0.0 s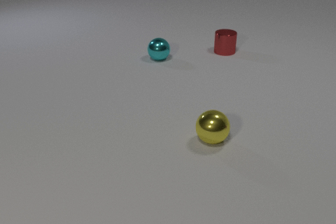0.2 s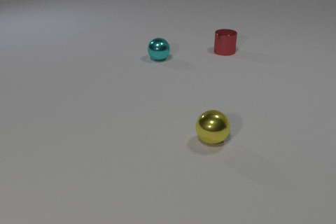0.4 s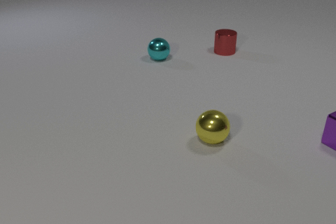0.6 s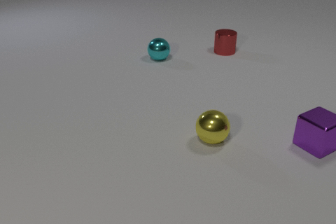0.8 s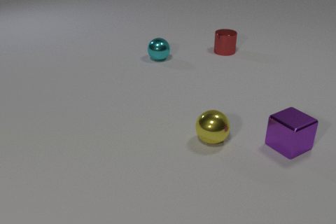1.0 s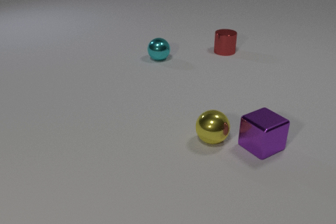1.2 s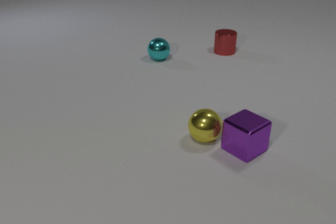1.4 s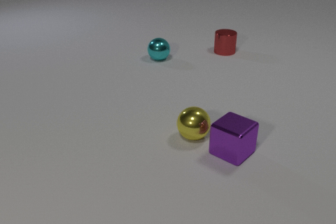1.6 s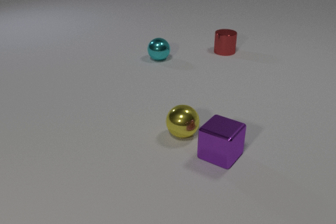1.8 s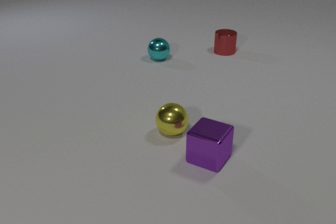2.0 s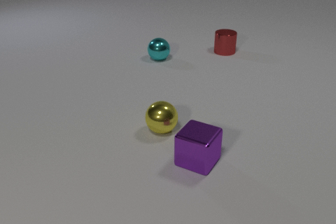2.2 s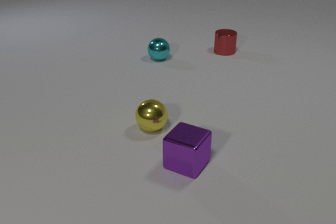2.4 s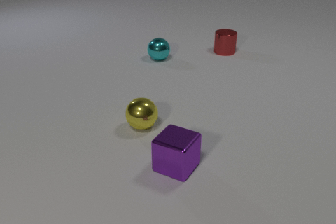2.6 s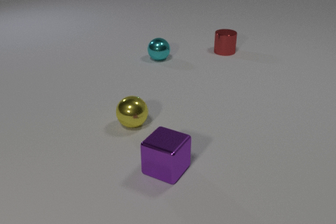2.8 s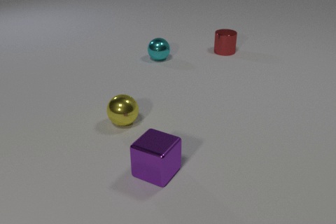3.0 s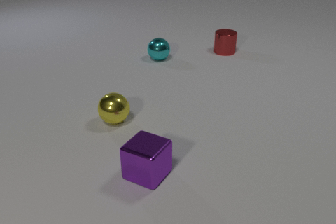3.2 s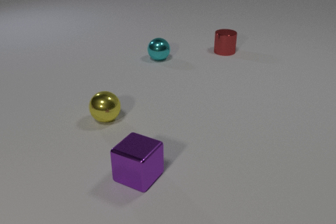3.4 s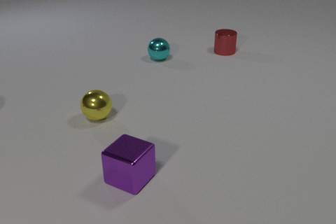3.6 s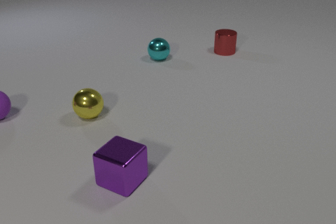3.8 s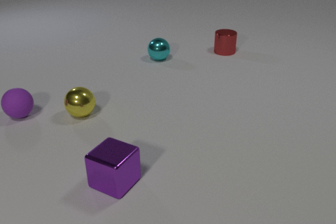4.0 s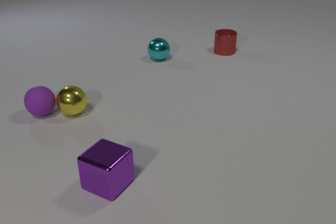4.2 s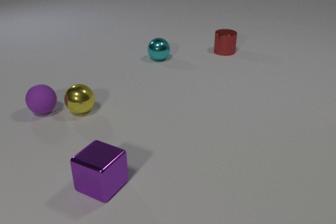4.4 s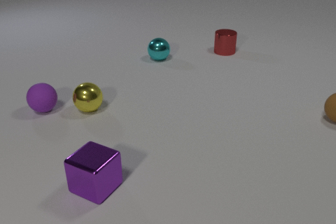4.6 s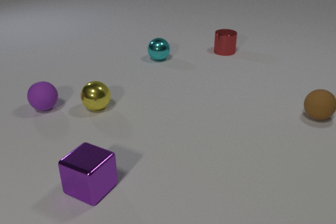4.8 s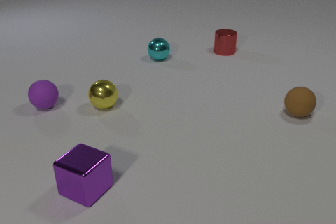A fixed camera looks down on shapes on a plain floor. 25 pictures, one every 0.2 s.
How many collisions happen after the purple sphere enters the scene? 1.
Are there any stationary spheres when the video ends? yes.
How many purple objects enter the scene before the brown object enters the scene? 2.
0.0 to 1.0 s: The purple metal cube comes in at the right edge, slides to the left and toward the camera.
1.0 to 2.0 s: The purple metal cube slides to the left and toward the camera, spins counterclockwise seen from above by about 30 degrees, its near face sliding to the right. The yellow metal sphere rolls to the left. The purple metal cube and the yellow metal sphere collide.
2.0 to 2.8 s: The purple metal cube slides to the left and toward the camera. The yellow metal sphere rolls to the left and away from the camera.
2.8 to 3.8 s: The purple metal cube slides to the left. The yellow metal sphere rolls to the left and away from the camera. The purple rubber sphere comes in at the left edge, rolls to the right.
3.8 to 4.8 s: The purple metal cube slides to the left. The yellow metal sphere rolls to the right and away from the camera. The purple rubber sphere rolls to the right and away from the camera. The brown rubber sphere comes in at the right edge, rolls to the left. The yellow metal sphere and the purple rubber sphere collide.
